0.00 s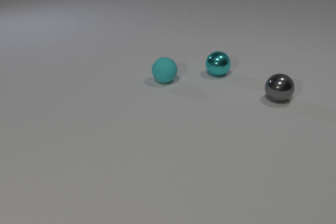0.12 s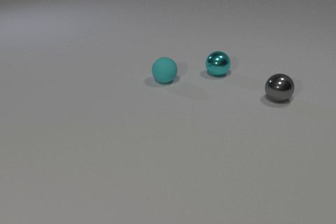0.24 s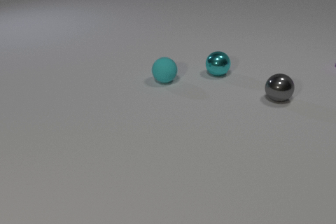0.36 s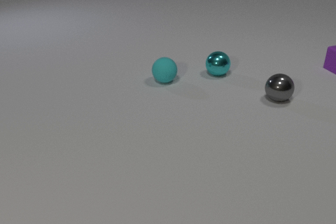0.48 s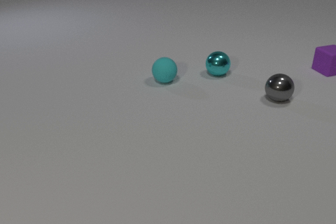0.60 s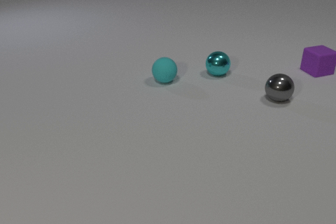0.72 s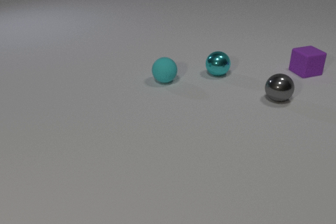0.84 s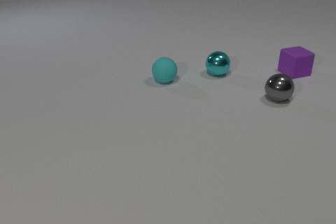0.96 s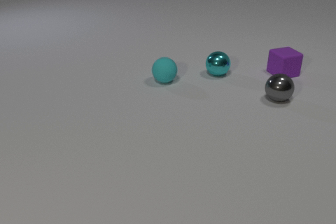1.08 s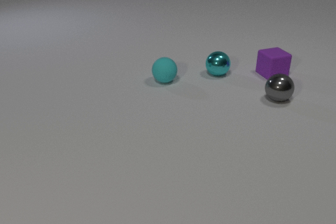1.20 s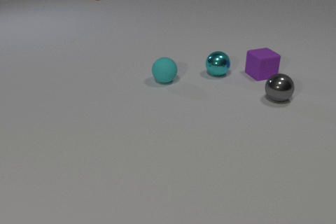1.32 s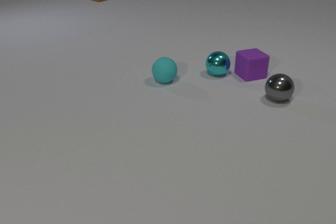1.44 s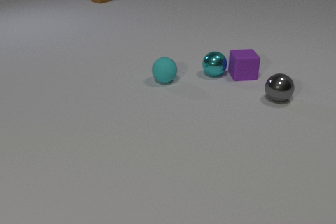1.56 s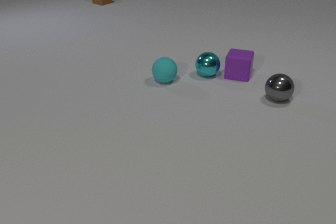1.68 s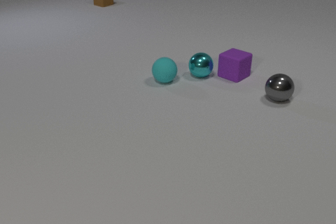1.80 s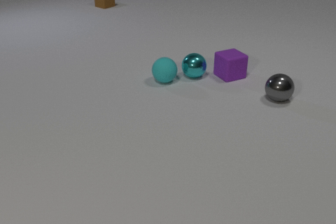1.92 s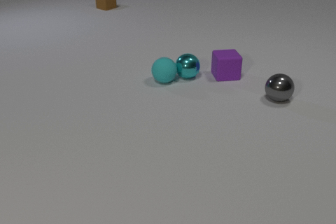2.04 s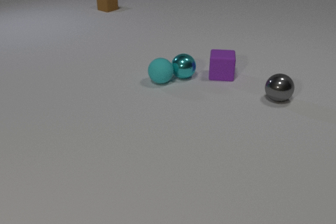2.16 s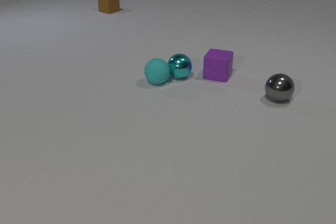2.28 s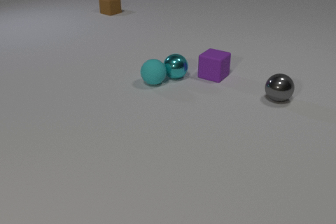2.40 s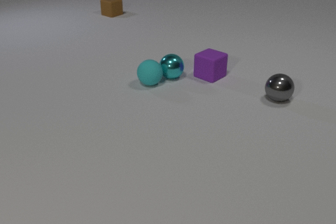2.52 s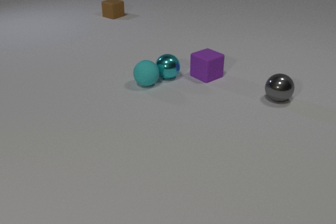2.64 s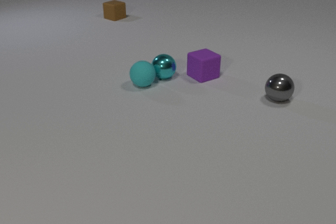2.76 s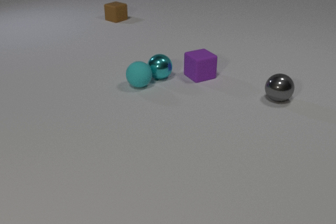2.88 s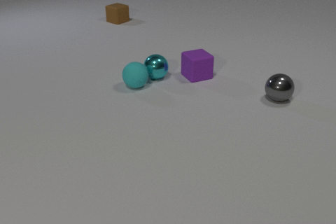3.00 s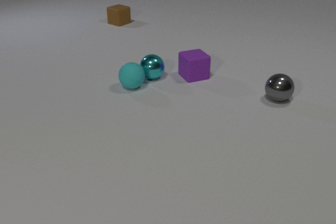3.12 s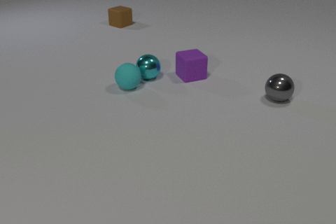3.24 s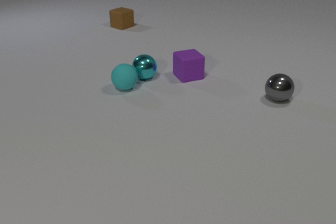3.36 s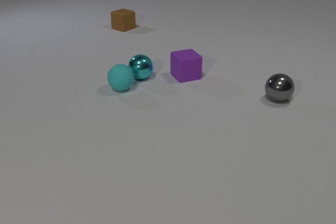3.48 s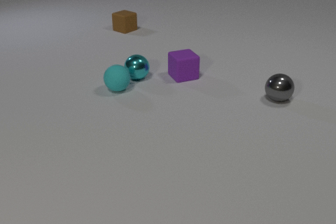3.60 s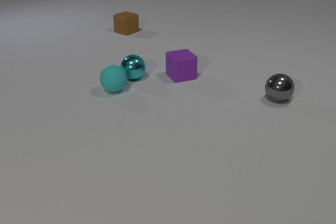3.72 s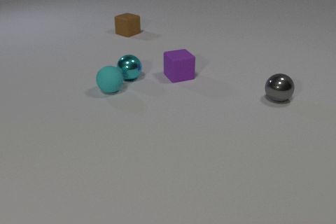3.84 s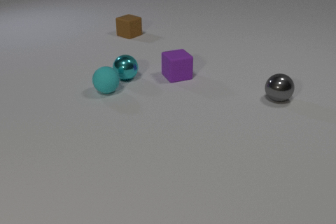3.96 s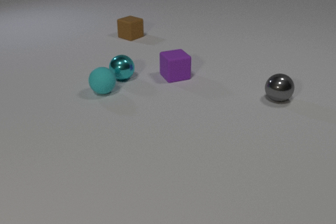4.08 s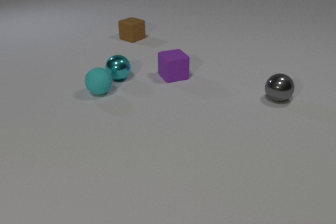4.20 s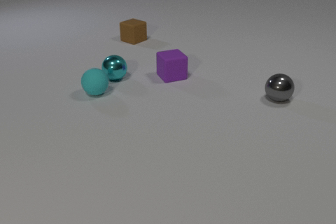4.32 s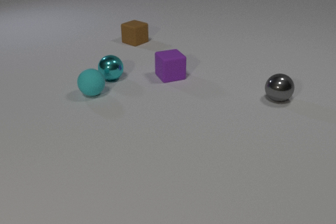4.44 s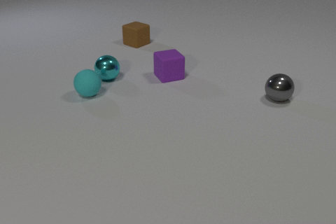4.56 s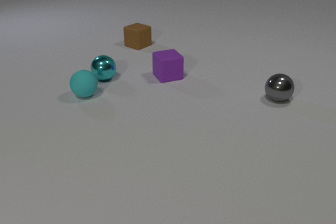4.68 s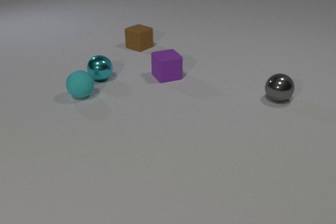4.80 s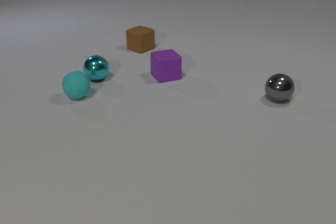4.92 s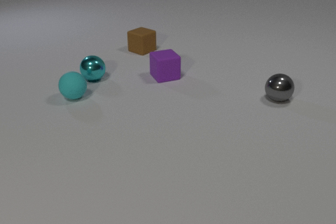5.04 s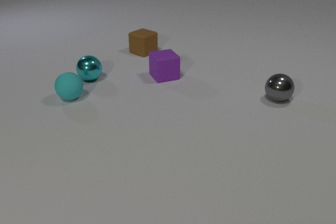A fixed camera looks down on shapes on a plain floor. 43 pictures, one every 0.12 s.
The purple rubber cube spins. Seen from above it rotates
clockwise.
The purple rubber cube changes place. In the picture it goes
to the left.
0.00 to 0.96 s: The purple rubber cube comes in at the right edge, slides to the left and toward the camera.
0.96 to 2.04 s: The purple rubber cube slides to the left, spins so that its near face slides to the left, clockwise seen from above. The cyan metal sphere rolls to the left. The brown rubber cube comes in at the top edge, slides toward the camera. The purple rubber cube and the cyan metal sphere collide. The cyan metal sphere and the cyan rubber sphere collide.
2.04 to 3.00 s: The purple rubber cube slides to the left, spins so that its near face slides to the left, clockwise seen from above. The cyan metal sphere rolls to the left. The brown rubber cube slides toward the camera. The cyan rubber sphere rolls to the left.
3.00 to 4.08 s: The purple rubber cube slides to the left. The cyan metal sphere rolls to the left. The brown rubber cube slides toward the camera. The cyan rubber sphere rolls to the left.
4.08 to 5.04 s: The purple rubber cube slides to the left. The cyan metal sphere rolls to the left. The brown rubber cube slides toward the camera. The cyan rubber sphere rolls to the left.
What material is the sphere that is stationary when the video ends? metal.
What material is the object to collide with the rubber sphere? metal.
How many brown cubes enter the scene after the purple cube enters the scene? 1.
